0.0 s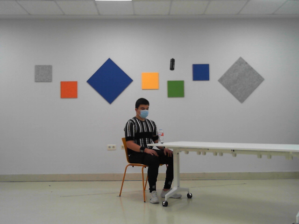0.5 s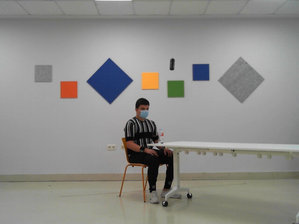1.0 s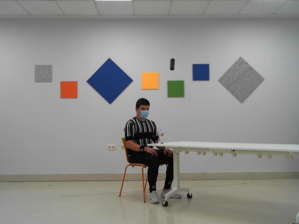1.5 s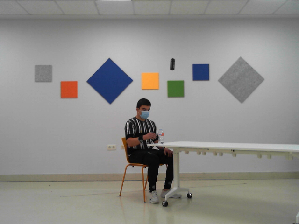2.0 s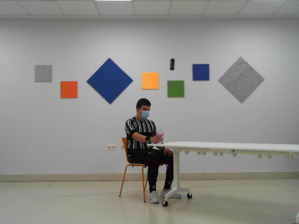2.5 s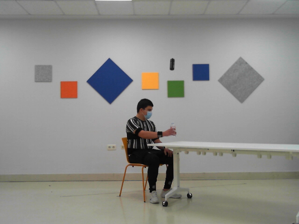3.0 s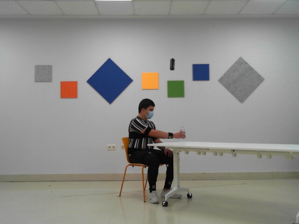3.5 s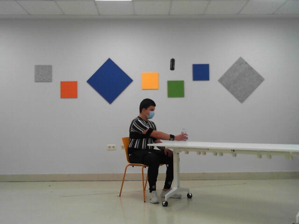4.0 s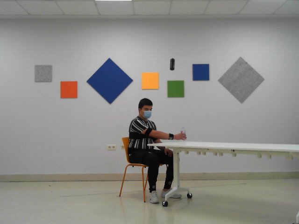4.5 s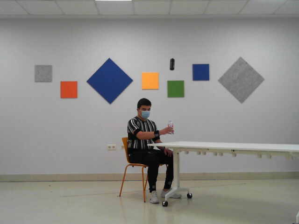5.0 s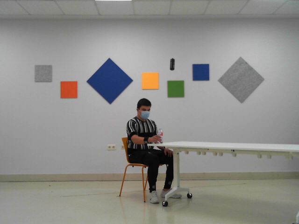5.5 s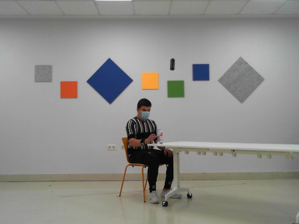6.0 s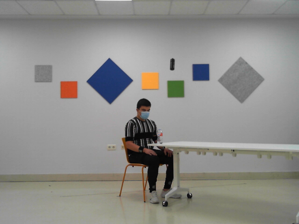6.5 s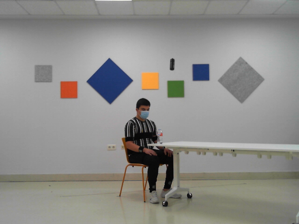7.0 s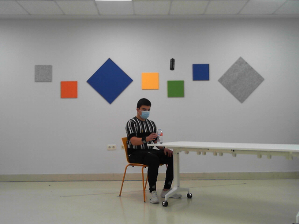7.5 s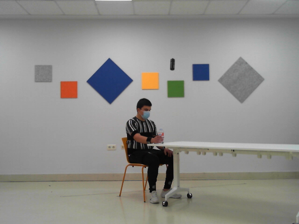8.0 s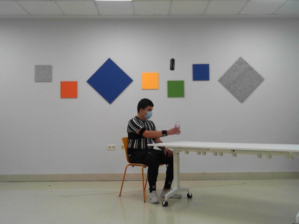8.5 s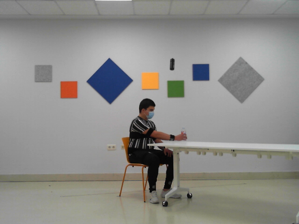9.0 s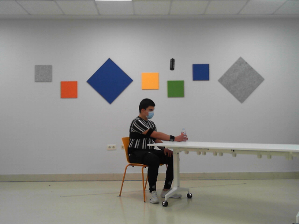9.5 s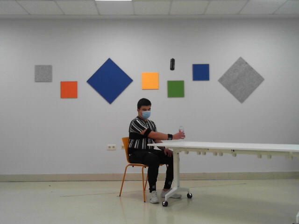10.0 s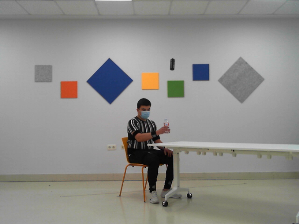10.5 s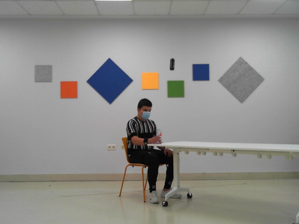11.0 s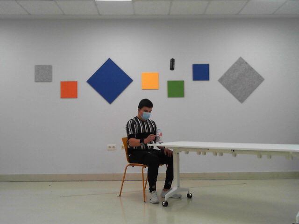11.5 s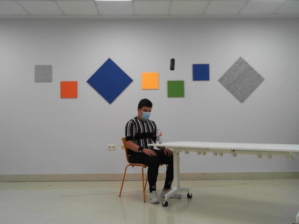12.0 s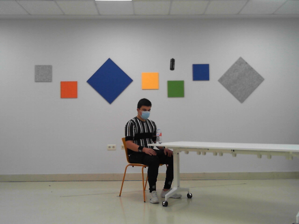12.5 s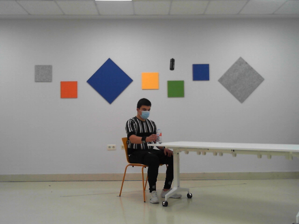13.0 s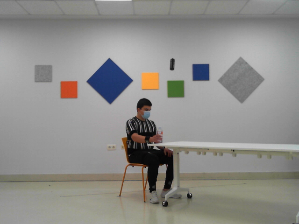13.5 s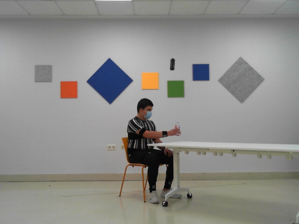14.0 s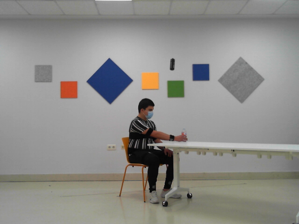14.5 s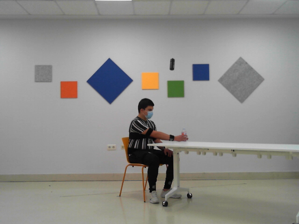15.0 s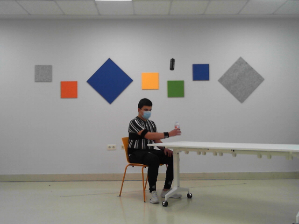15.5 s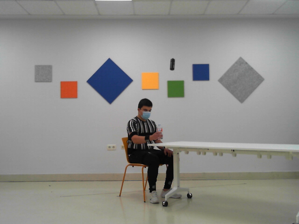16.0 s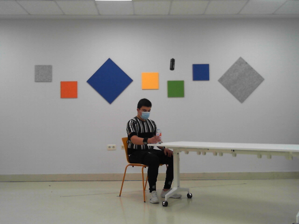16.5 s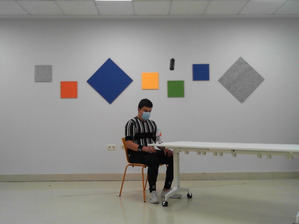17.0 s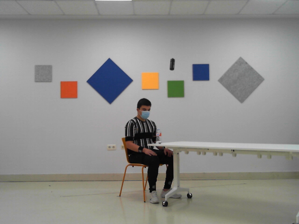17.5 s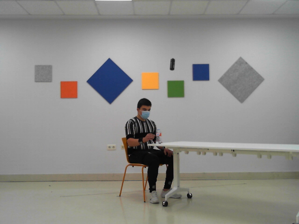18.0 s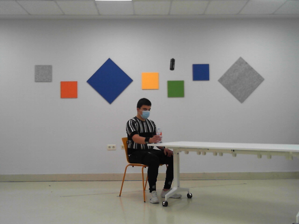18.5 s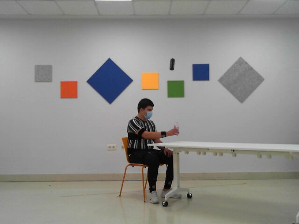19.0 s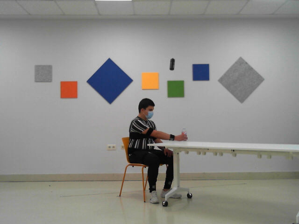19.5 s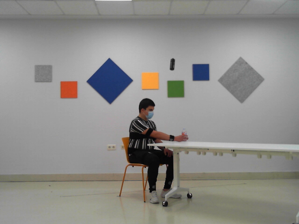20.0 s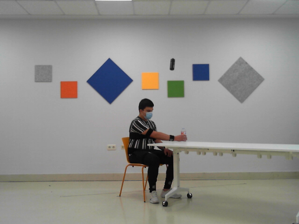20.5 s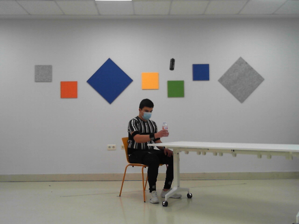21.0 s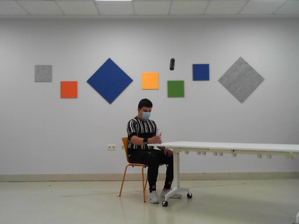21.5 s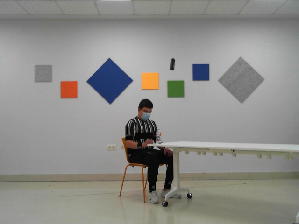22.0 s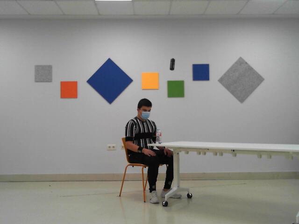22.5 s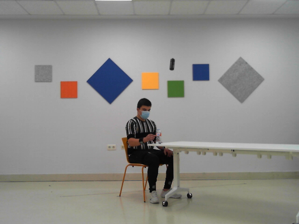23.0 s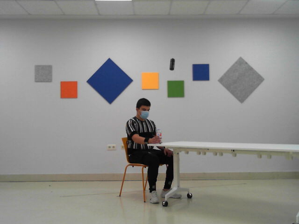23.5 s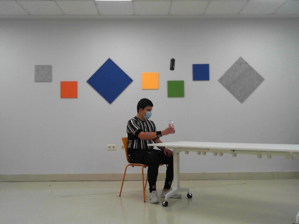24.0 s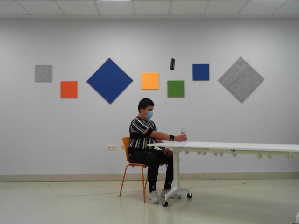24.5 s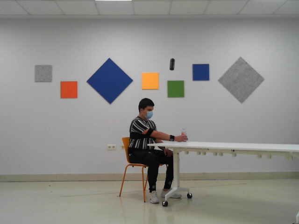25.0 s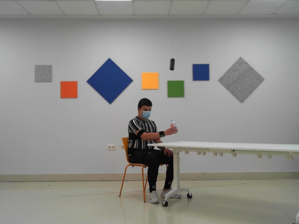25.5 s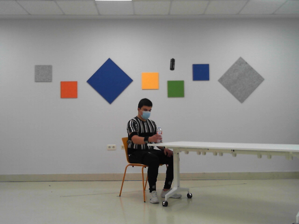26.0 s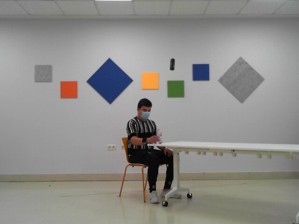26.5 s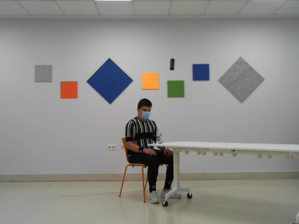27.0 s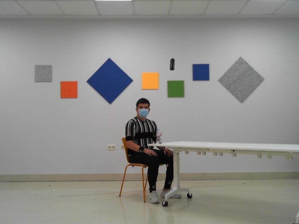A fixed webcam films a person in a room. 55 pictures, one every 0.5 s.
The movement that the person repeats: Move a bottle from side to side, right hand.
